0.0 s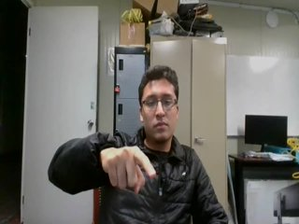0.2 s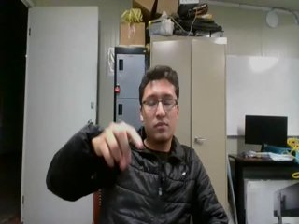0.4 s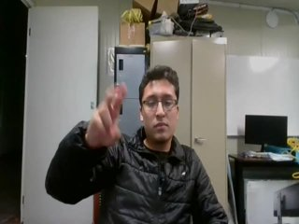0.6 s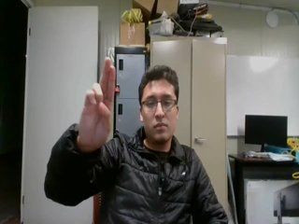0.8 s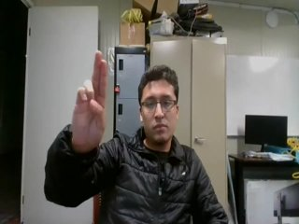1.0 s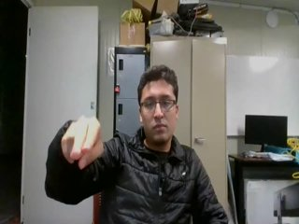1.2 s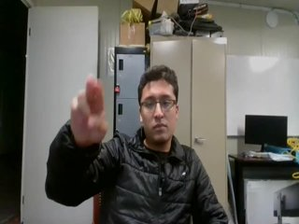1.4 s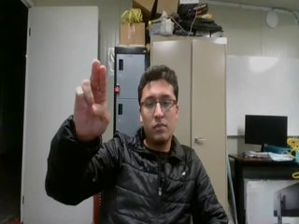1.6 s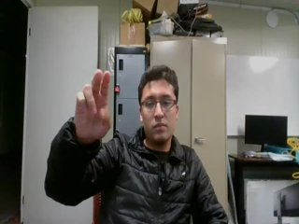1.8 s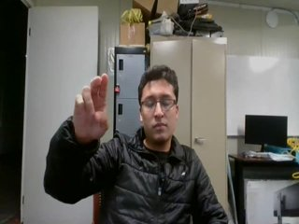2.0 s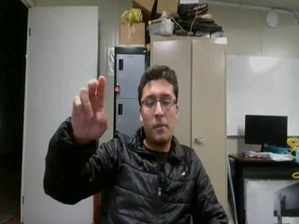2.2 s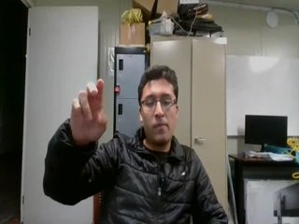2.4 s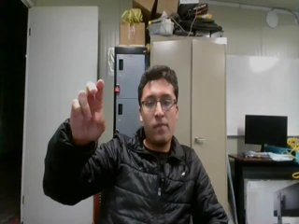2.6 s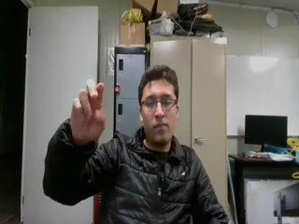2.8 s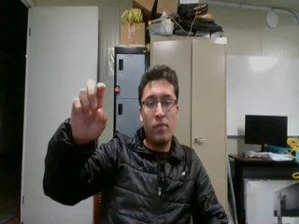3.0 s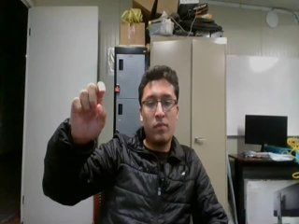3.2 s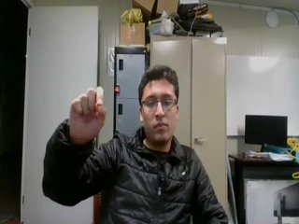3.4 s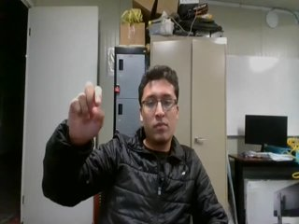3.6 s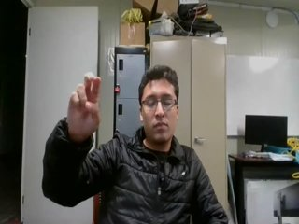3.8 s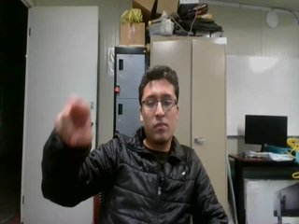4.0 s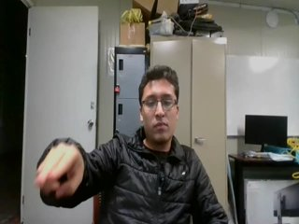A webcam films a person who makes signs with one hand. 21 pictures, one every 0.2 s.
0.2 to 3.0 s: Click with two fingers.
3.1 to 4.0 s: Pointing with two fingers.
